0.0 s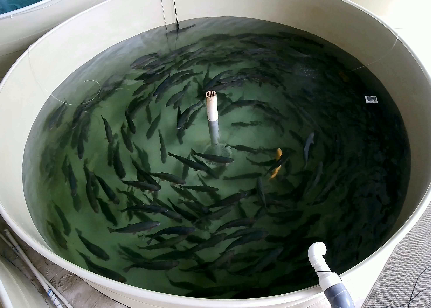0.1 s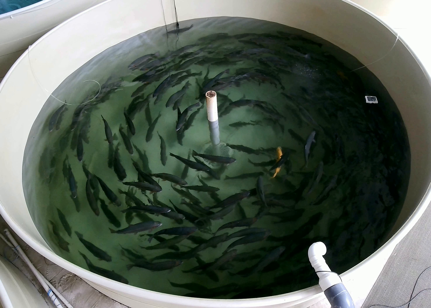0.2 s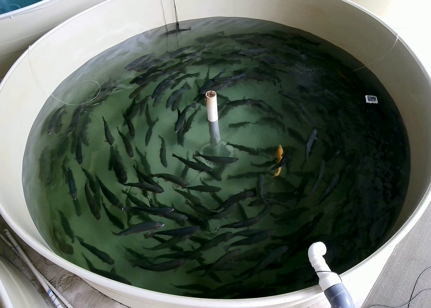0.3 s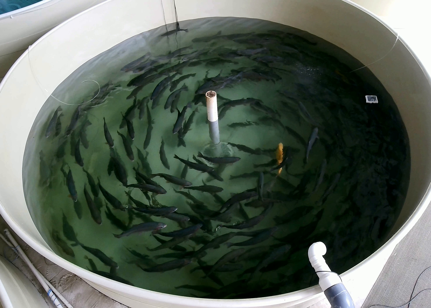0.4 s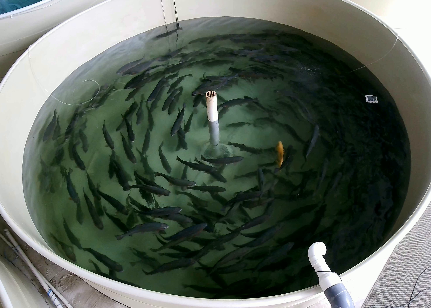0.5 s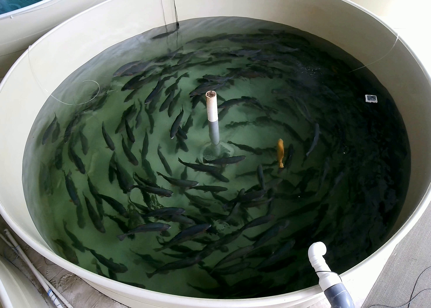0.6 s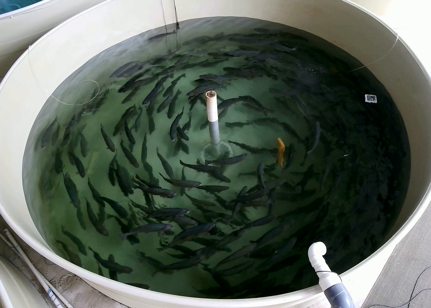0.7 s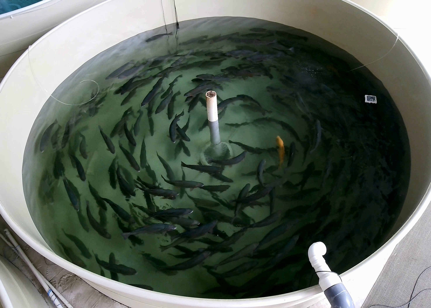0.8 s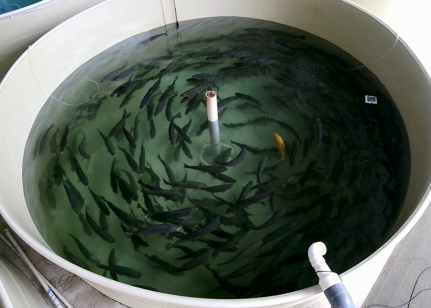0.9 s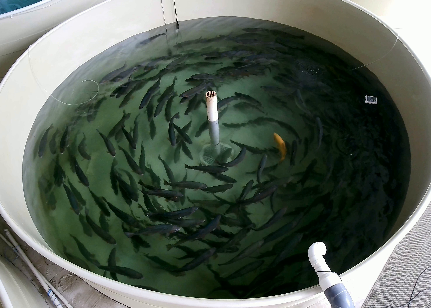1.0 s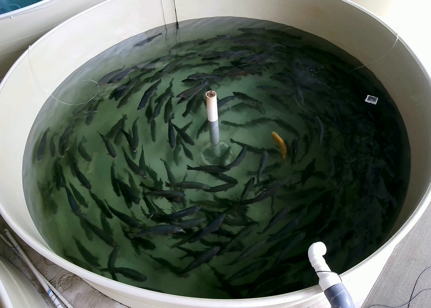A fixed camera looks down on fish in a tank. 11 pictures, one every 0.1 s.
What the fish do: Normal cruising.
